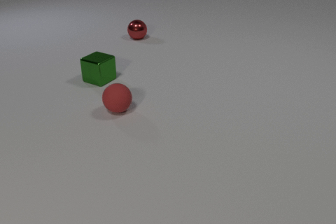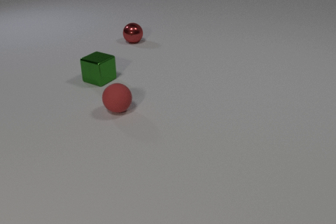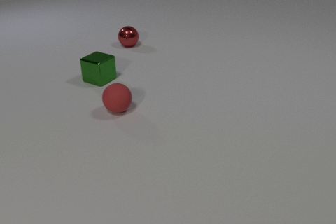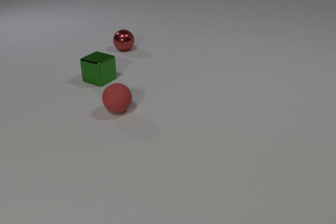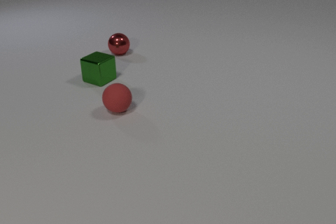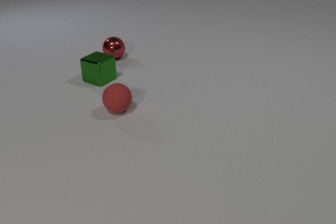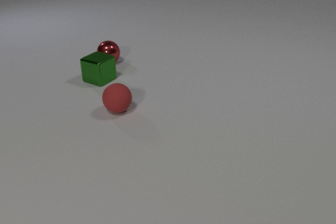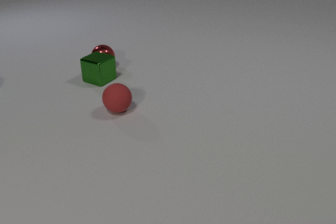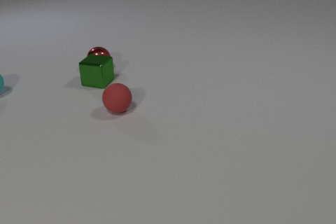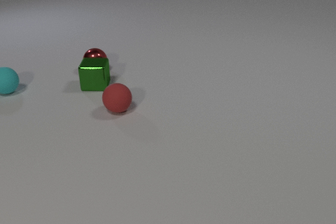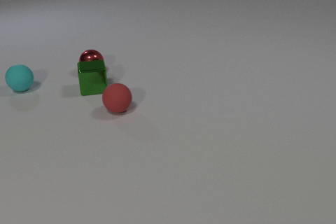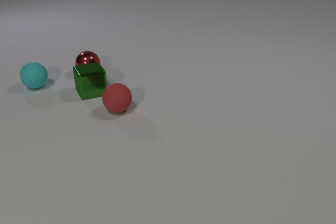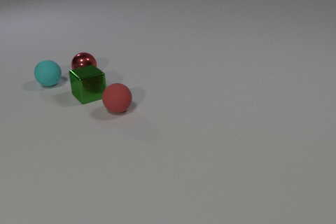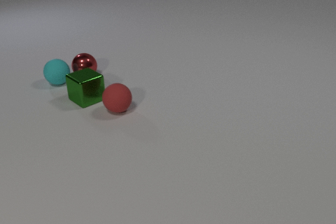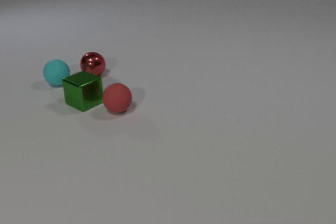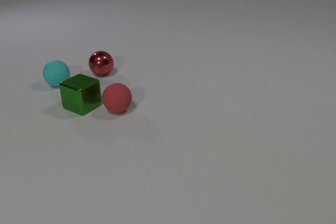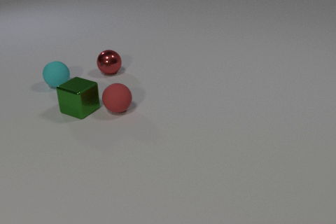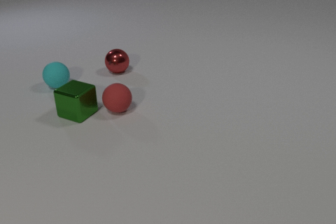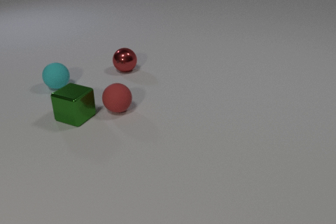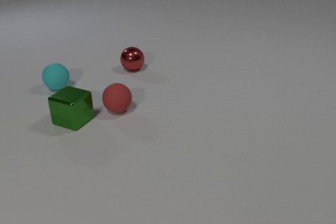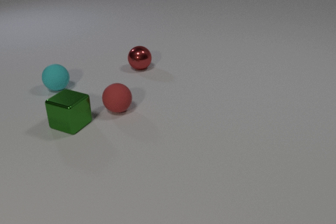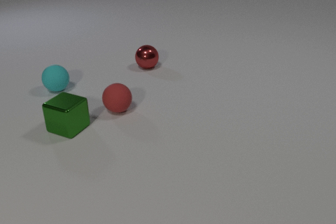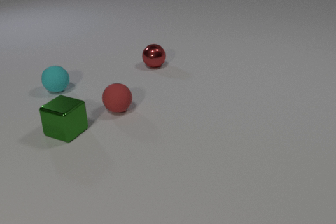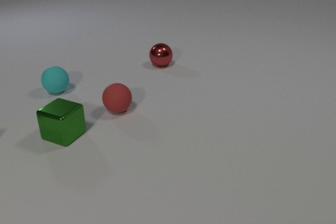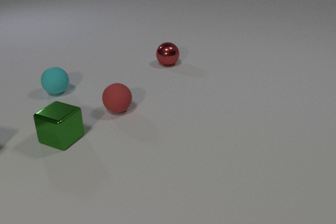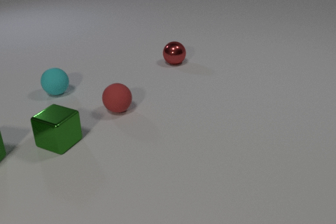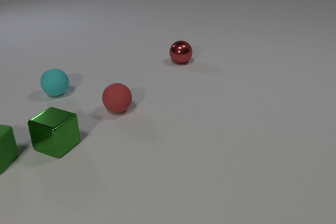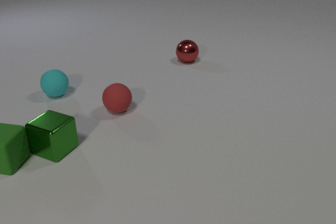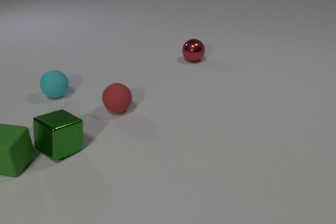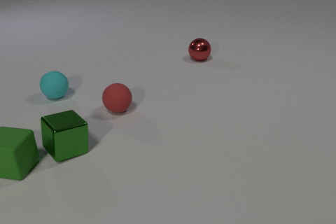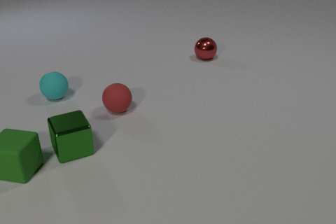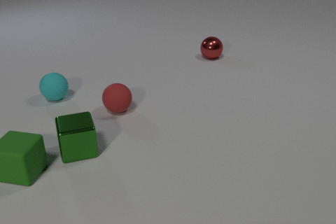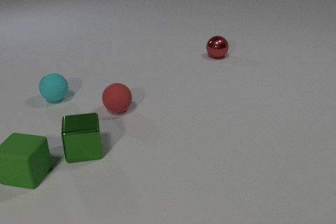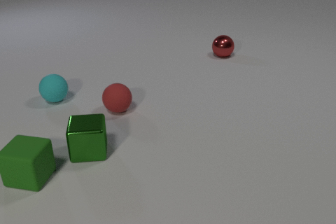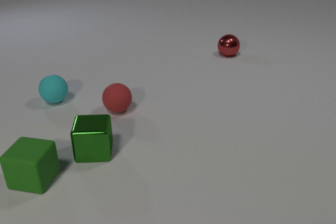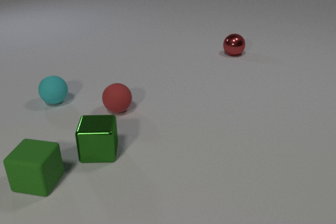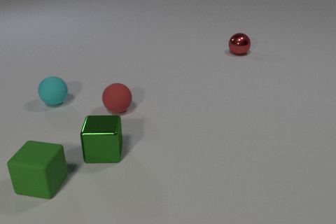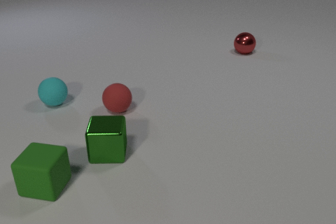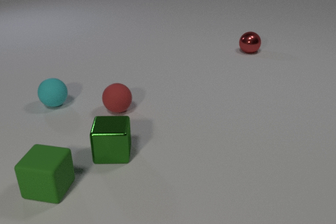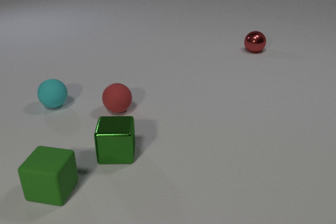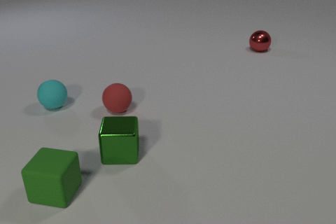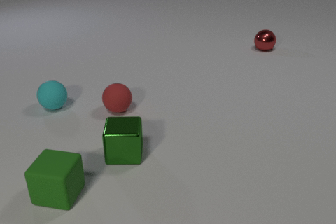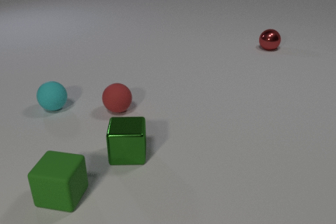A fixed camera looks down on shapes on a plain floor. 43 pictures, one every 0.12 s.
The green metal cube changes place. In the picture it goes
toward the camera.
0.00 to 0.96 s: The red metal sphere rolls toward the camera and to the left. The green metal cube slides toward the camera. The red metal sphere and the green metal cube collide.
0.96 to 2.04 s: The red metal sphere rolls to the right and toward the camera. The green metal cube slides toward the camera, spins so that its near face slides to the right, counterclockwise seen from above. The cyan rubber sphere rolls to the right. The red metal sphere and the cyan rubber sphere collide.
2.04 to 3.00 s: The red metal sphere rolls to the right. The green metal cube slides toward the camera. The cyan rubber sphere rolls toward the camera. The green rubber cube comes in at the left edge.
3.00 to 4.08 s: The red metal sphere rolls to the right and away from the camera. The green metal cube slides to the right and toward the camera, spins clockwise seen from above by about 60 degrees, its near face sliding to the left. The cyan rubber sphere rolls toward the camera. The green rubber cube slides toward the camera and to the right. The green metal cube and the green rubber cube collide.
4.08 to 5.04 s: The red metal sphere rolls to the right and away from the camera. The green metal cube slides to the right. The cyan rubber sphere rolls toward the camera. The green rubber cube slides toward the camera and to the right.
How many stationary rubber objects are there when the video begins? 1.
How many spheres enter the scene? 1.
How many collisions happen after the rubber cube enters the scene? 1.
